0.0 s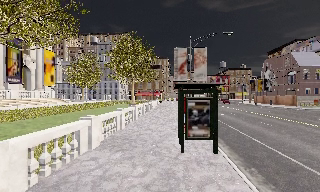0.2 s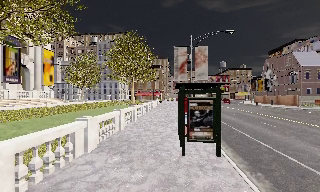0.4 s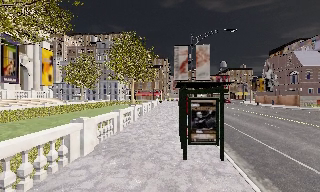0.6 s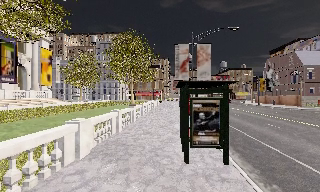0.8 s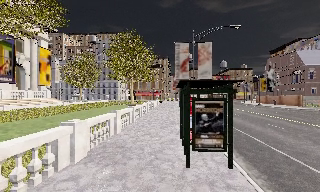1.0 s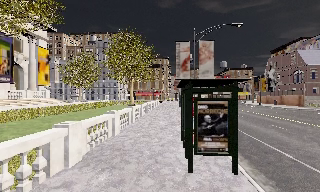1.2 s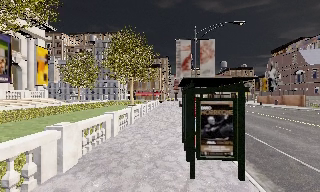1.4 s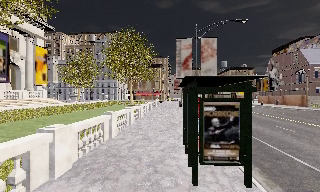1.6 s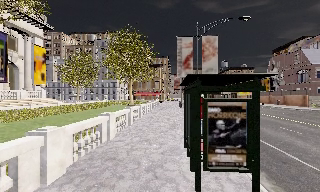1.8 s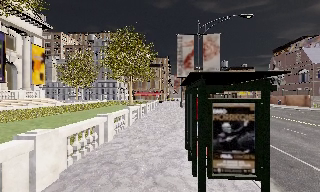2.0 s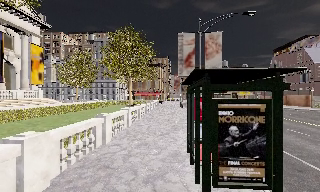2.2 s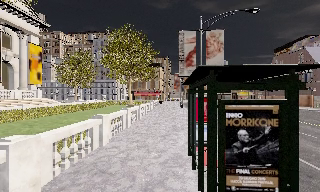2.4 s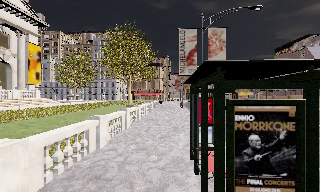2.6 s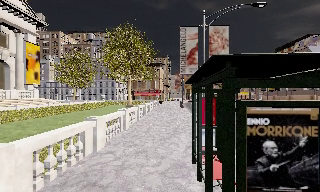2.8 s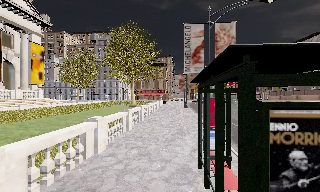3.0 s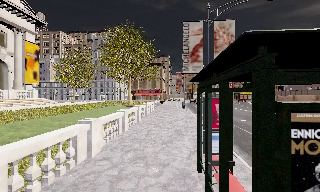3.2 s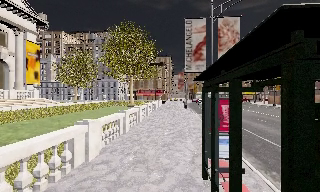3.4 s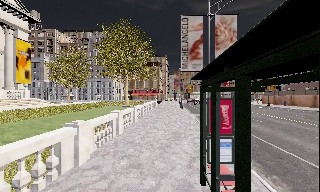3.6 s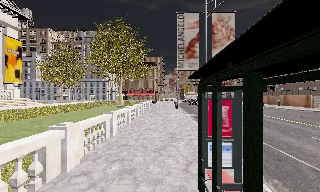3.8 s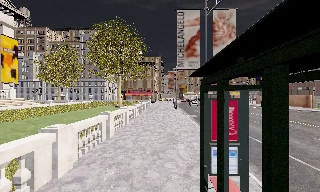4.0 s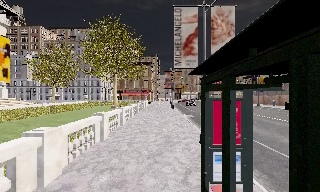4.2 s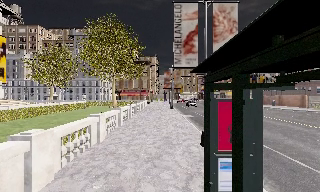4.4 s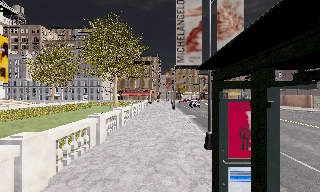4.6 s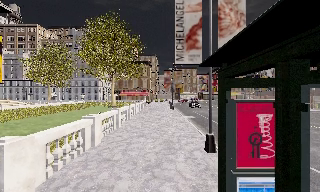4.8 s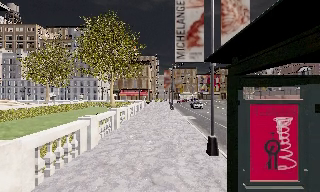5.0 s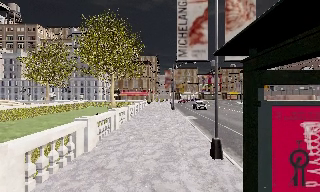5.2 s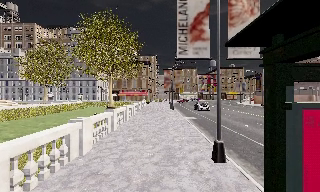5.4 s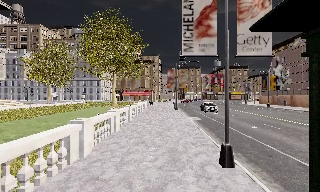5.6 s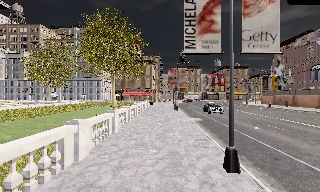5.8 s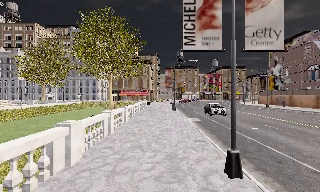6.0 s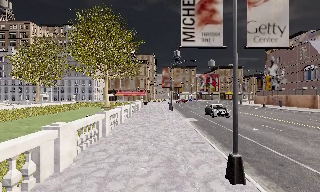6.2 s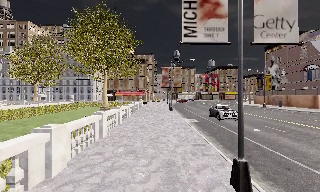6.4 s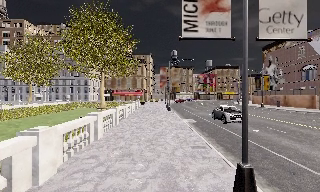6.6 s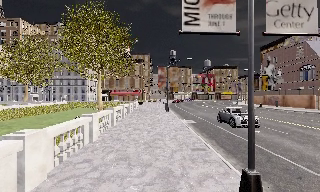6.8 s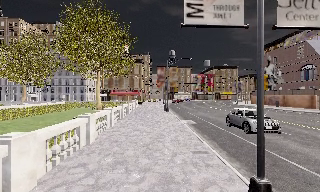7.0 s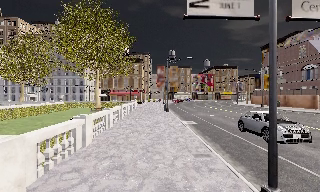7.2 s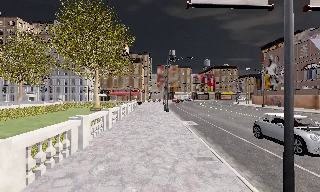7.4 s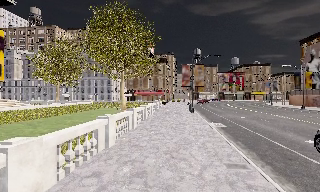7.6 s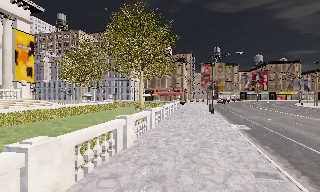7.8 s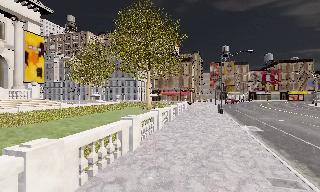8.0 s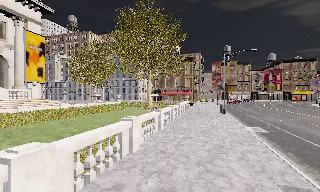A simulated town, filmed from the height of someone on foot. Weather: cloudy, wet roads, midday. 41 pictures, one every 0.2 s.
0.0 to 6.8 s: The camera travels forward, about 11 m, so what stands in front looms larger.
6.8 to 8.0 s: The camera pans to its left, which is counterclockwise from overhead, by about 20 degrees. It travels forward, about 2 m, so what stands in front looms larger.
The film runs forward here.
